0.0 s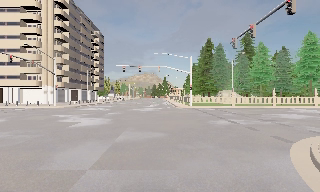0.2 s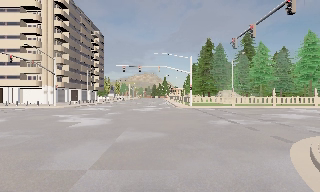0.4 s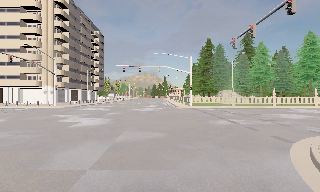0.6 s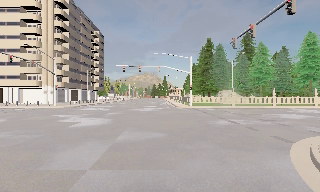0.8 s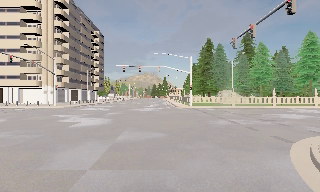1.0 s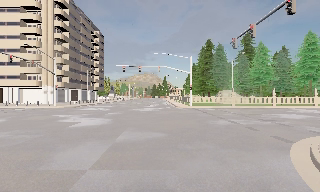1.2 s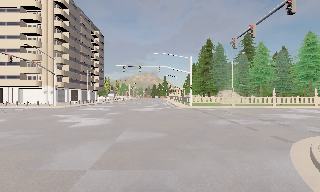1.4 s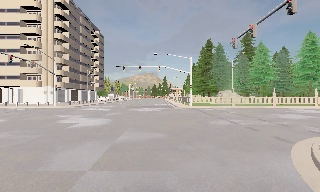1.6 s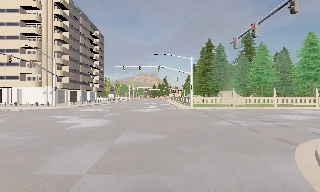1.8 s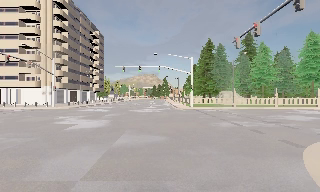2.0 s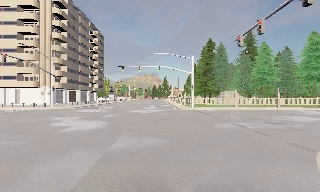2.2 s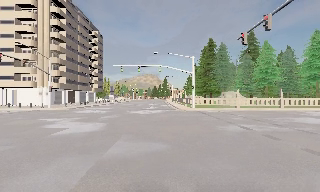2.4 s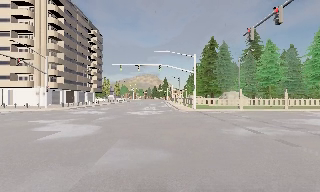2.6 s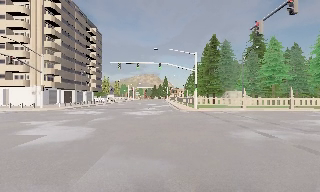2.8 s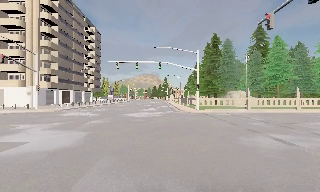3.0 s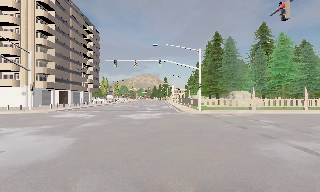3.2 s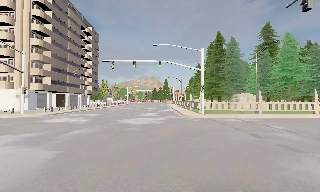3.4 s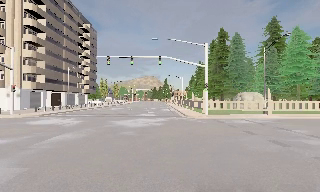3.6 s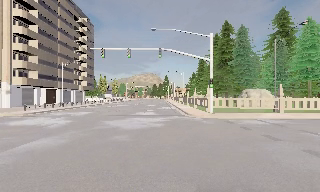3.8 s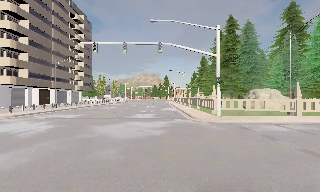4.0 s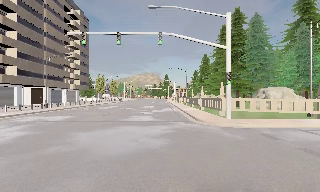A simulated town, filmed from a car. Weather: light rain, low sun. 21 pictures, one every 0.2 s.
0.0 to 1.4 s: The camera keeps its place and its aim.
1.4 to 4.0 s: The camera travels forward, about 13 m, so what stands in front looms larger. It gains speed.
The film runs forward here.
